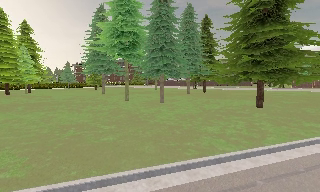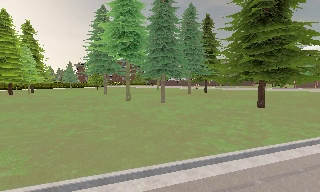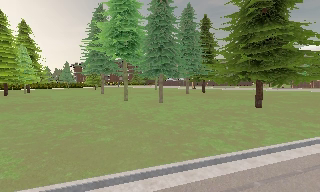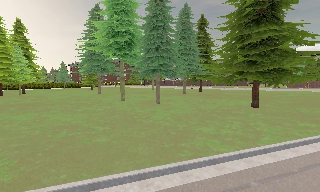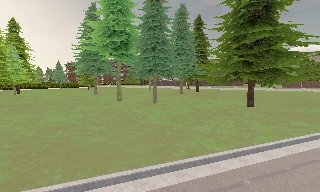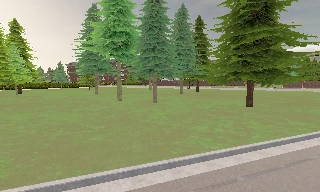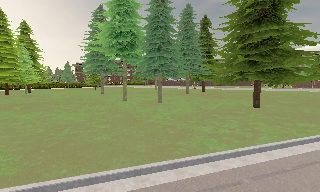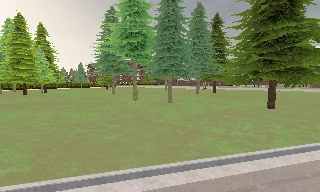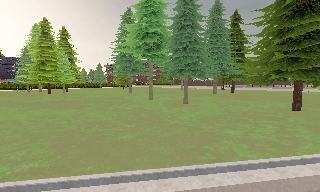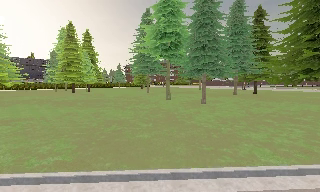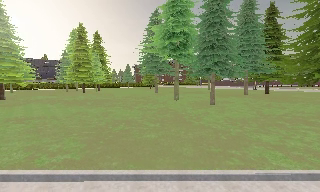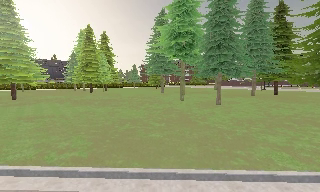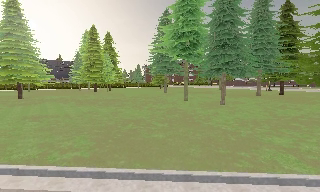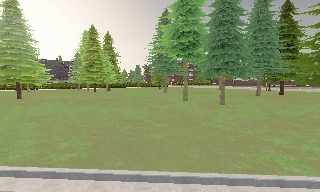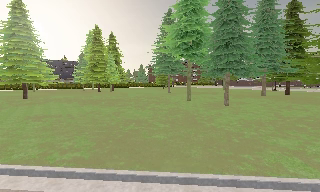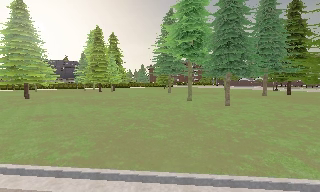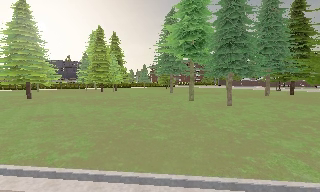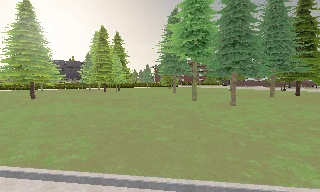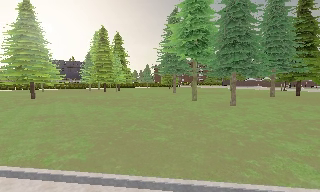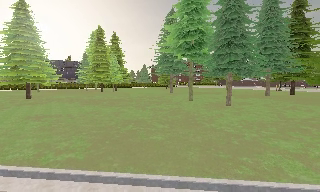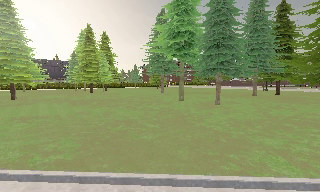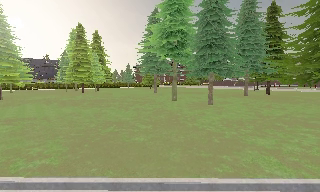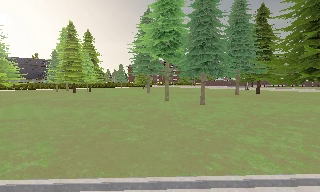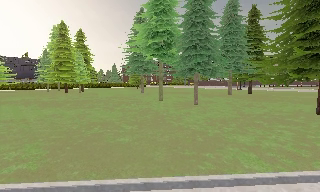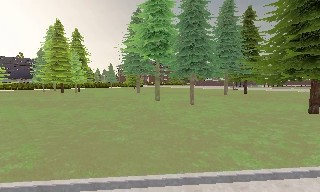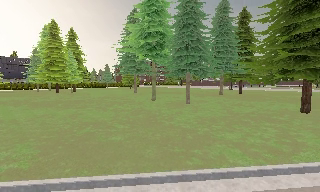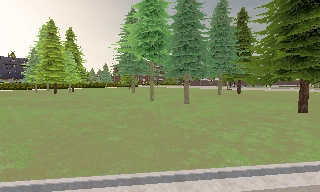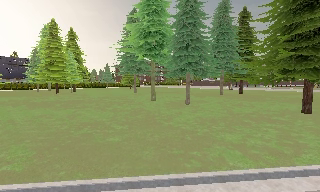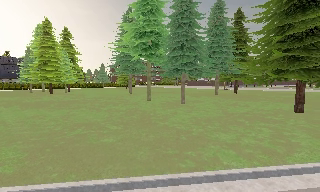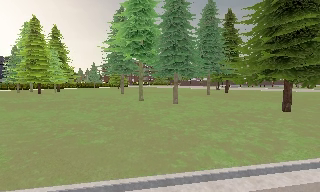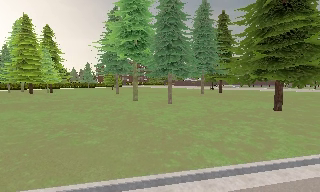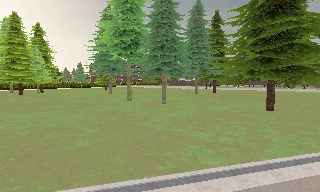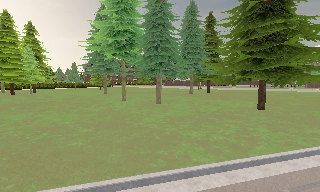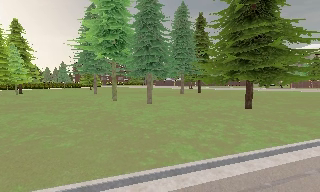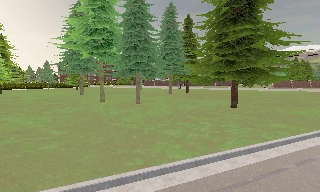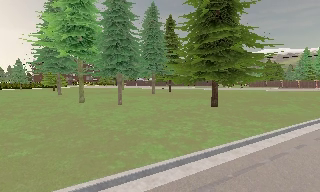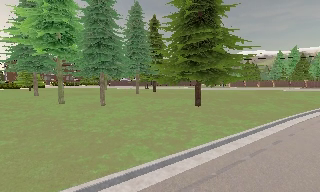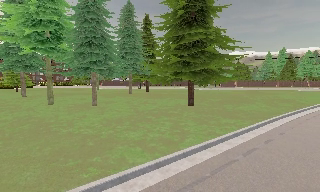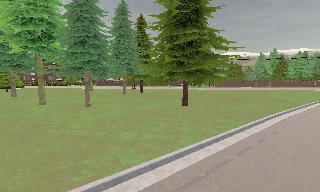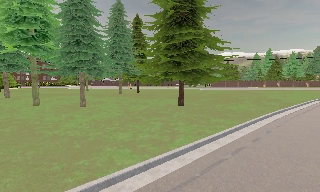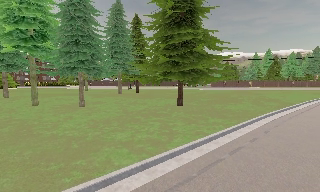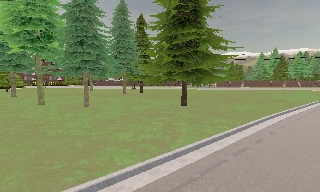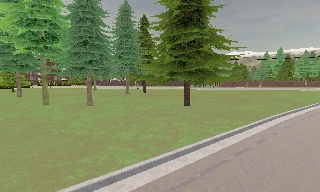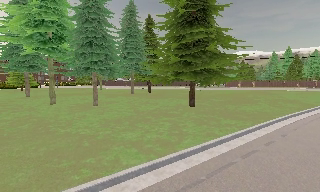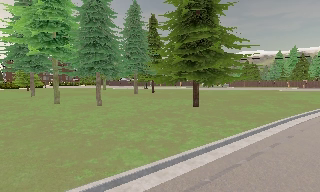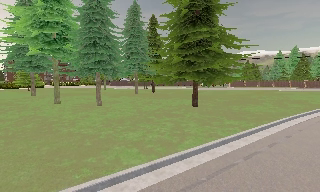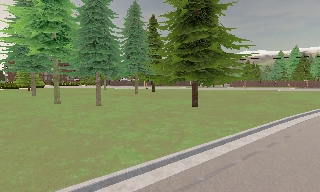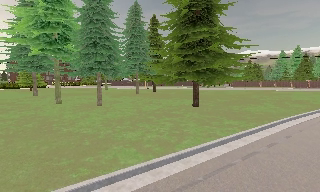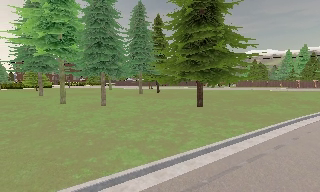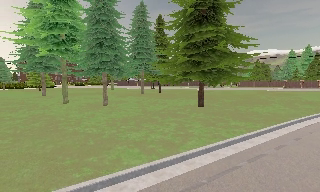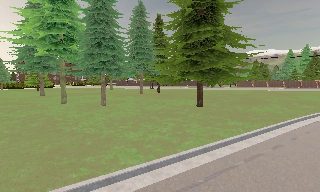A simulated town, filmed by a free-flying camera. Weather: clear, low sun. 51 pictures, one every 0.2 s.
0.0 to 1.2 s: The camera shifts only a little, or ends up much as it began.
1.2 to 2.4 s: The camera pans to its left, which is counterclockwise from overhead, by about 20 degrees.
2.4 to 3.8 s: The camera shifts only a little, or ends up much as it began.
3.8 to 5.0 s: The camera swings to its right by about 10 degrees, and the scene slides to the left.
5.0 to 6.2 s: The camera shifts only a little, or ends up much as it began.
6.2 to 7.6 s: The camera pans to its right, which is clockwise from overhead, by about 25 degrees.
7.6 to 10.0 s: The camera travels to its right, about 0.5 m.
The film runs forward here.
